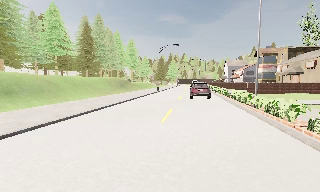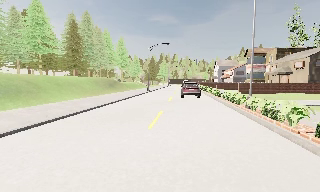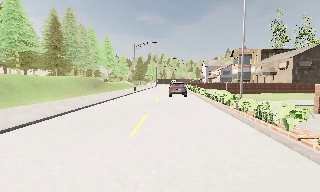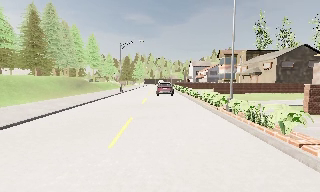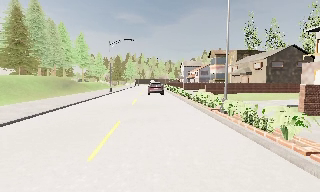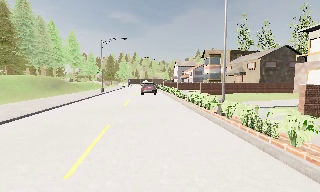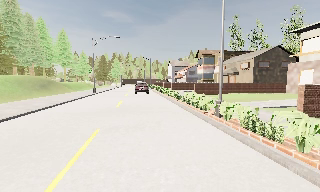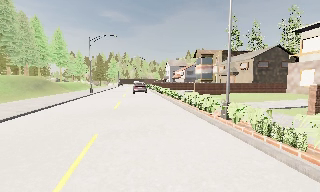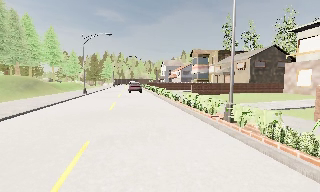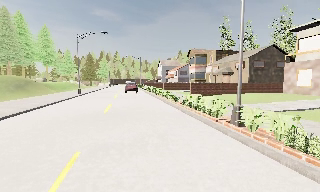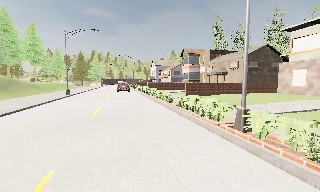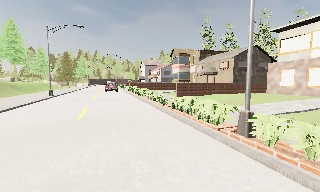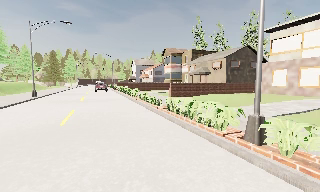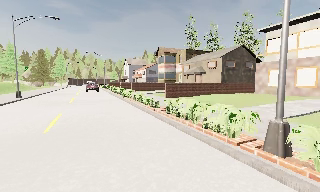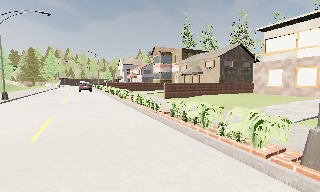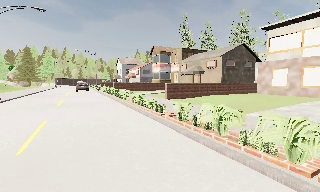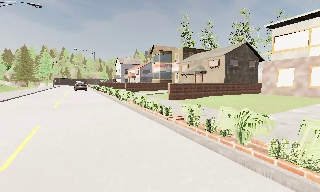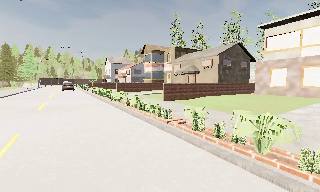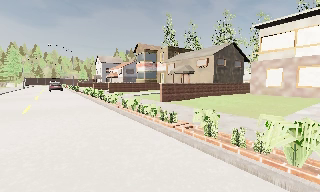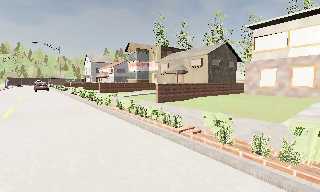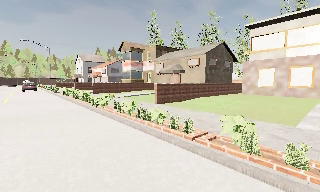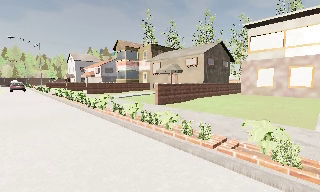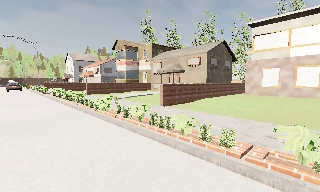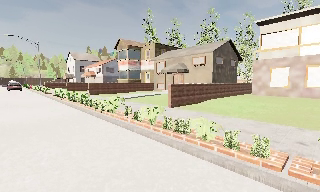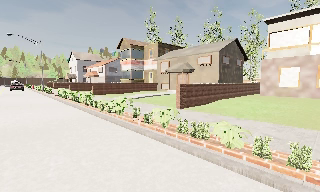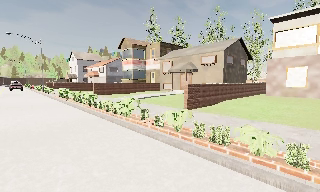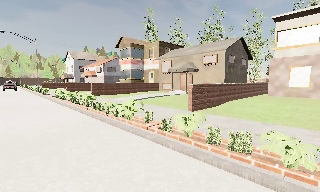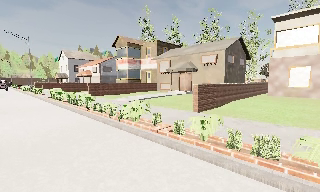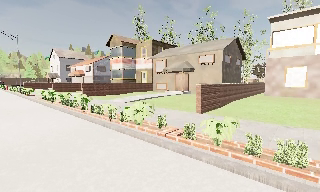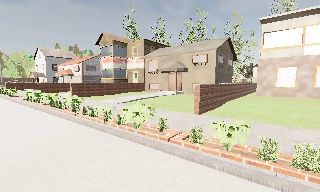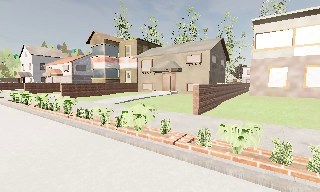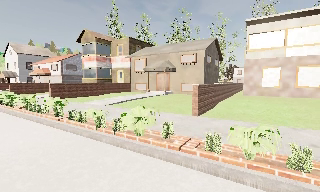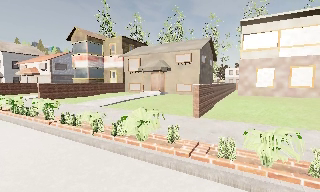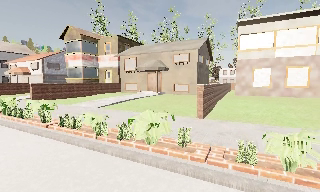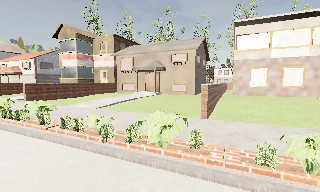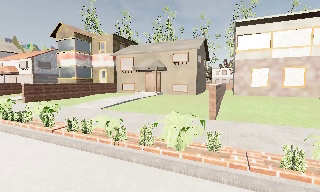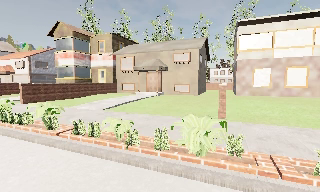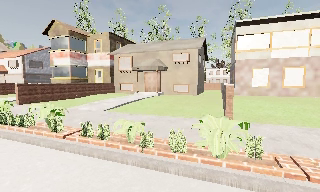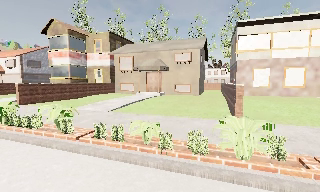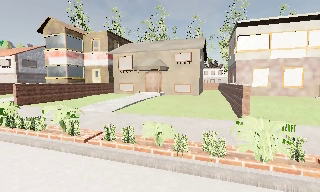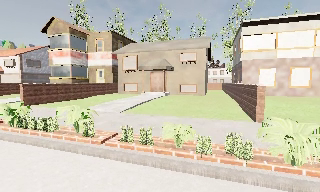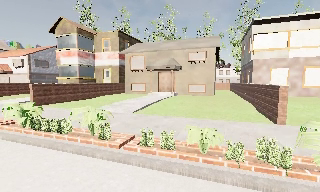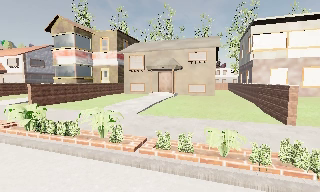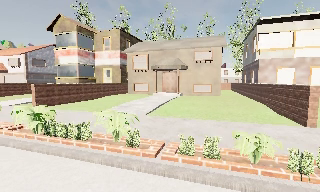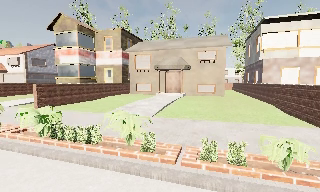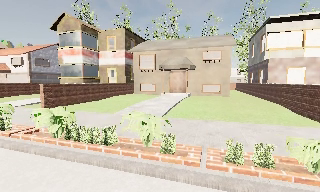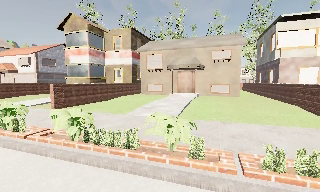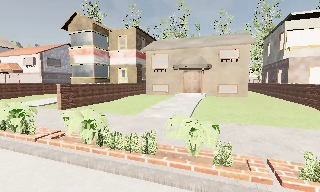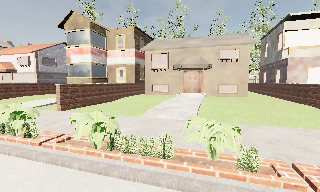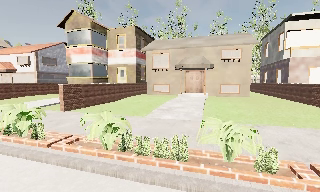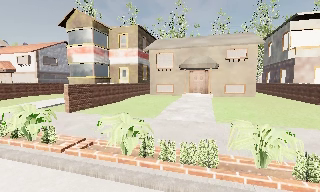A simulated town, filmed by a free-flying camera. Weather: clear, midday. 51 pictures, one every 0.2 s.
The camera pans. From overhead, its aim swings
clockwise.
0.0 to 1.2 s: The camera pans to its right, which is clockwise from overhead, by about 20 degrees. It travels forward, about 4 m, so what stands in front looms larger. It loses speed.
1.2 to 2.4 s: The camera pans to its right, which is clockwise from overhead, by about 15 degrees. It travels forward, about 3.5 m, so what stands in front looms larger.
2.4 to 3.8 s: The camera pans to its right, which is clockwise from overhead, by about 15 degrees. It travels forward and to its left, about 5 m, so what stands in front looms larger.
3.8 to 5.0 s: The camera travels forward and to its left, about 4 m, so what stands in front looms larger.
5.0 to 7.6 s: The camera pans to its right, which is clockwise from overhead, by about 25 degrees. It travels to its left and forward, about 6 m.
7.6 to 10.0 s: The camera travels to its left and forward, about 5 m, so close, fixed things drift to the right.
The film runs forward here.
